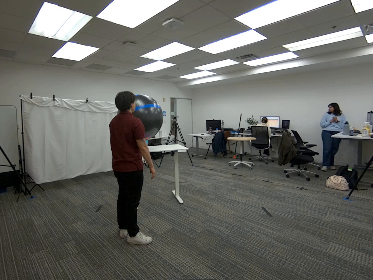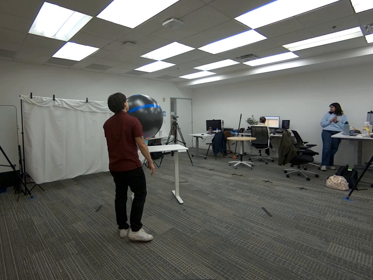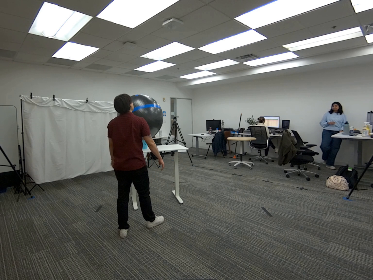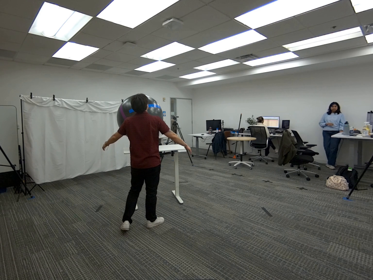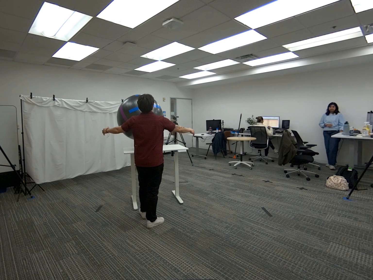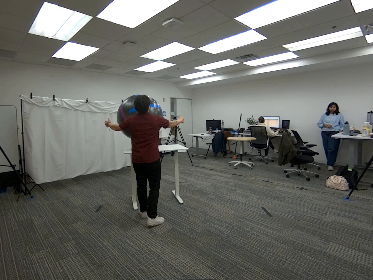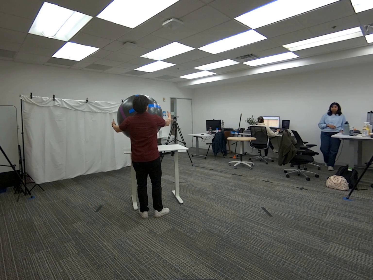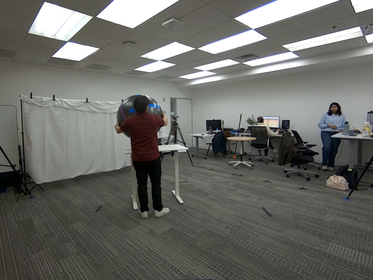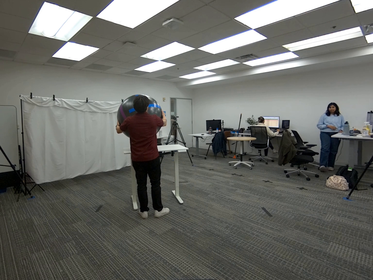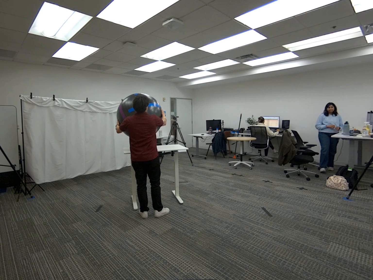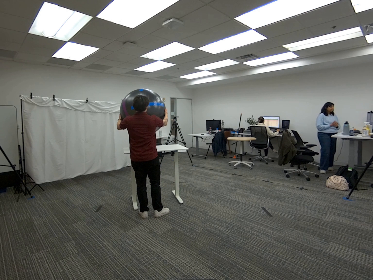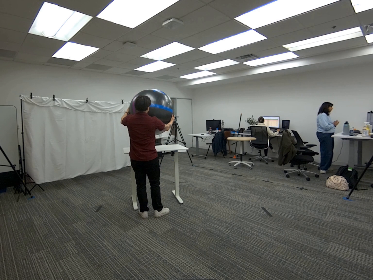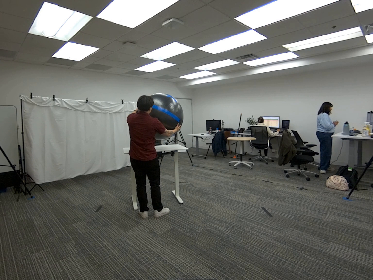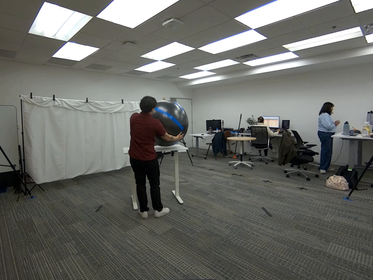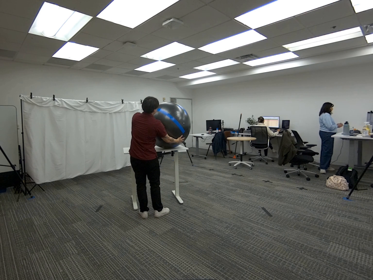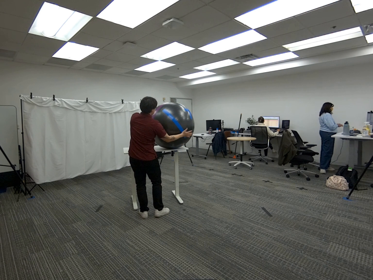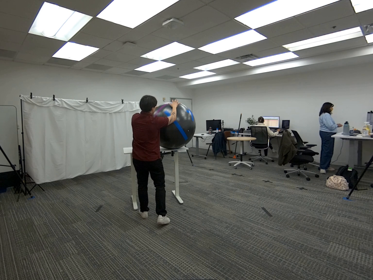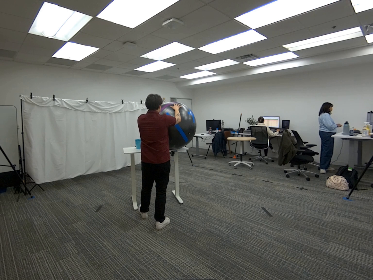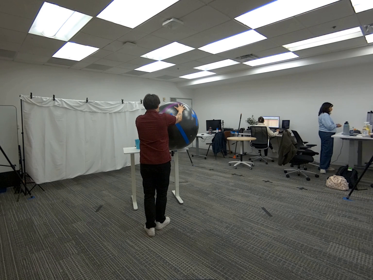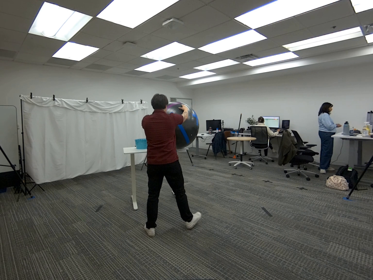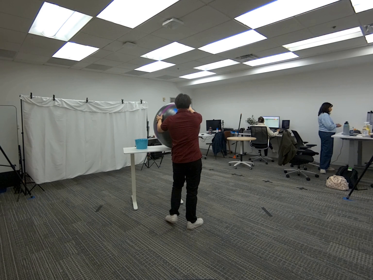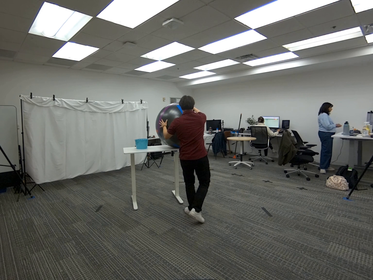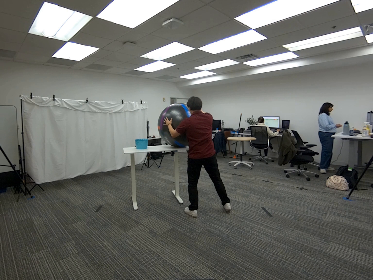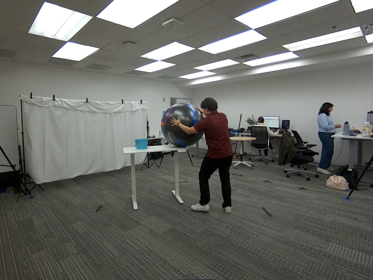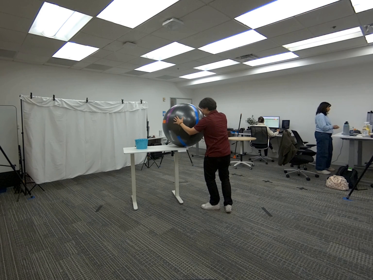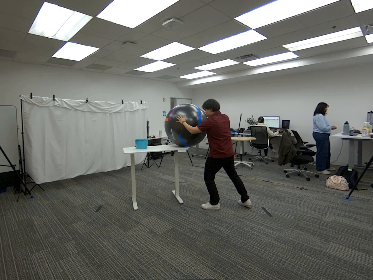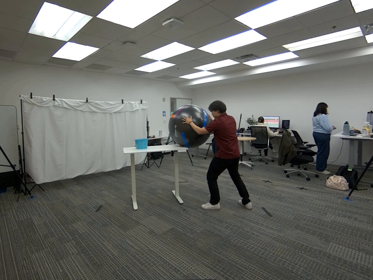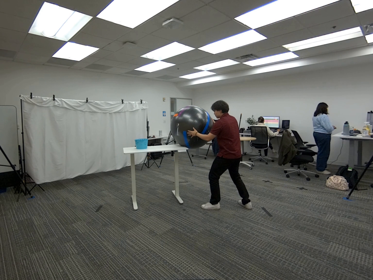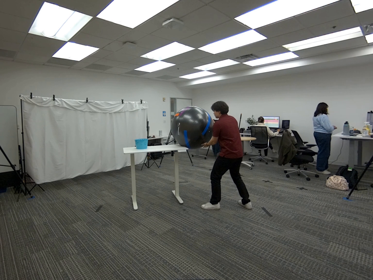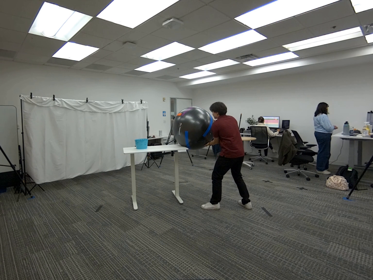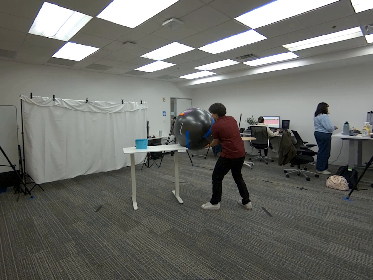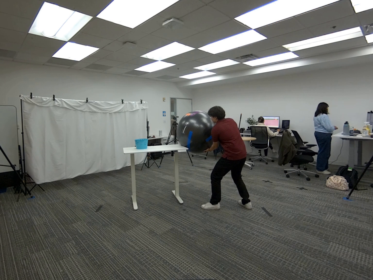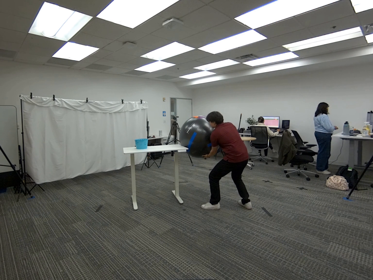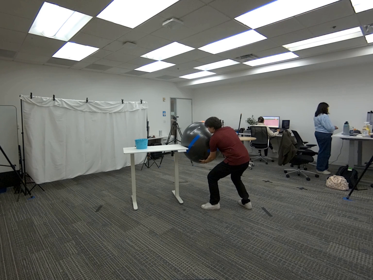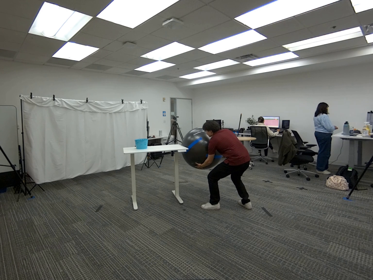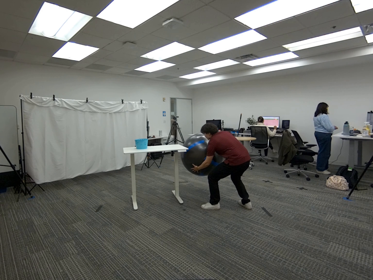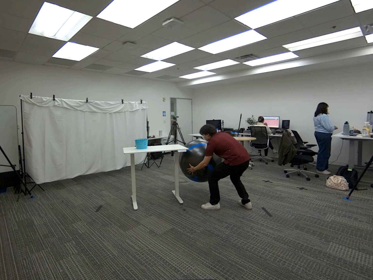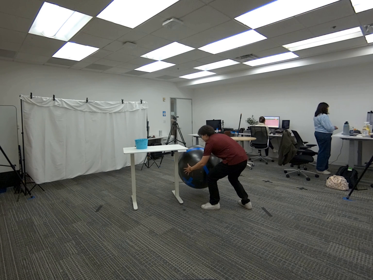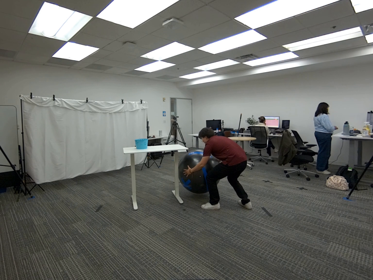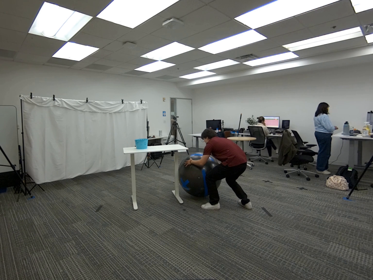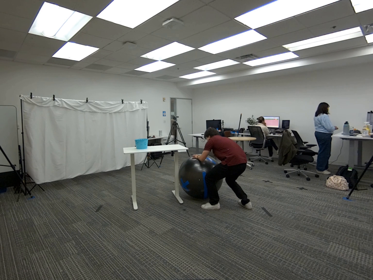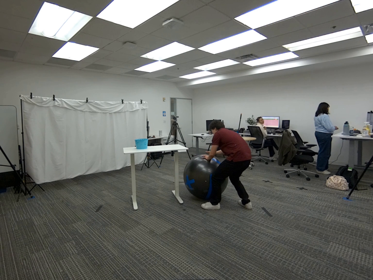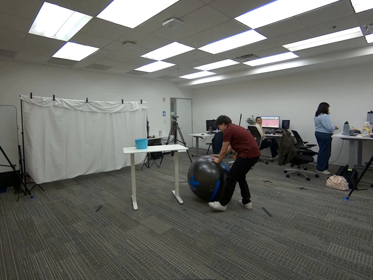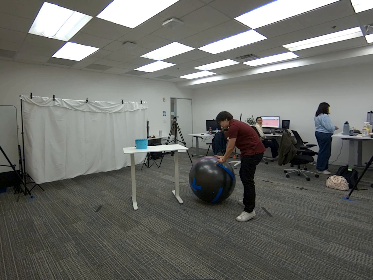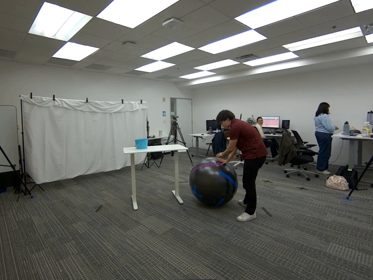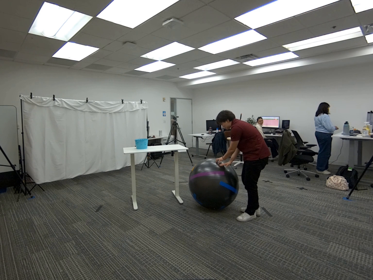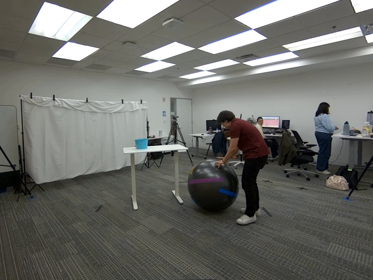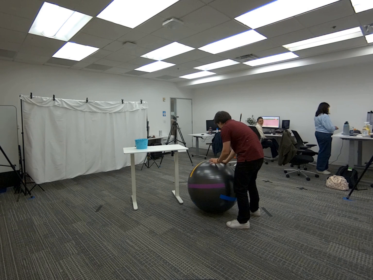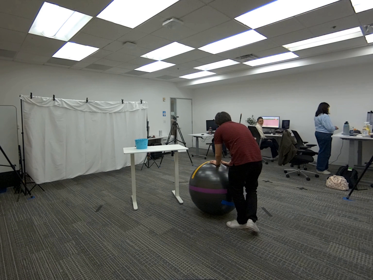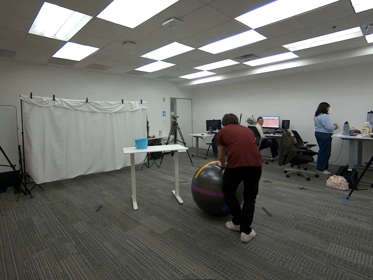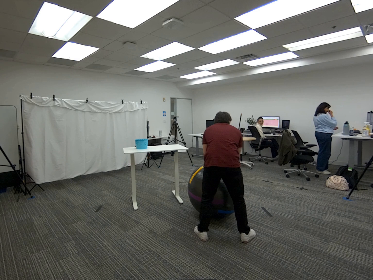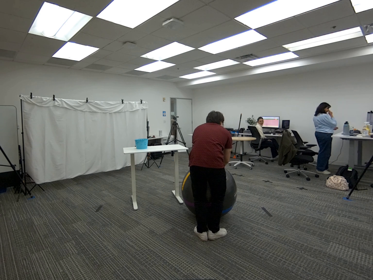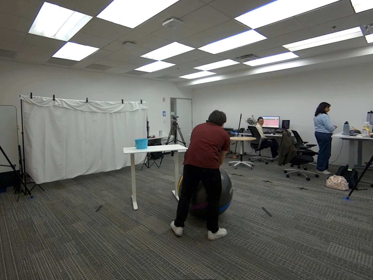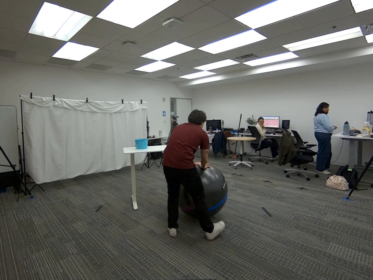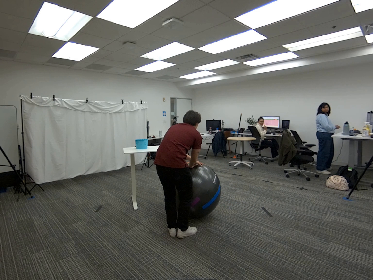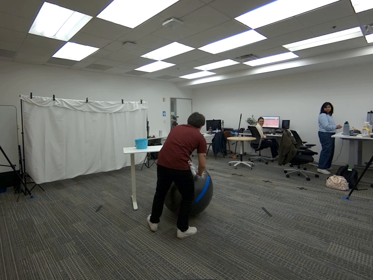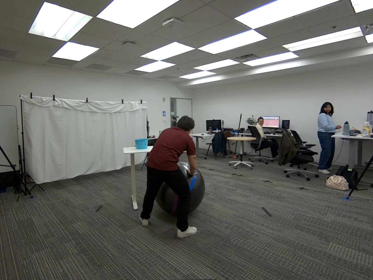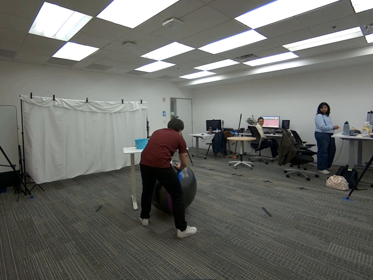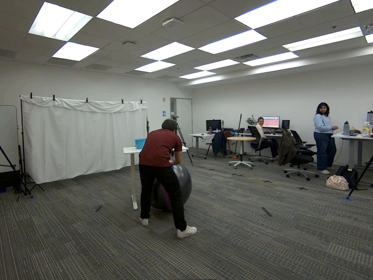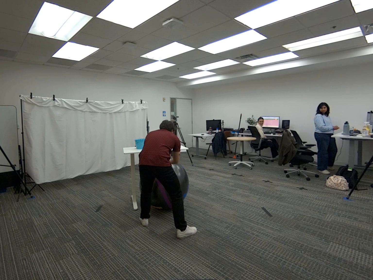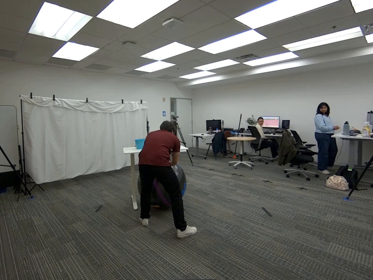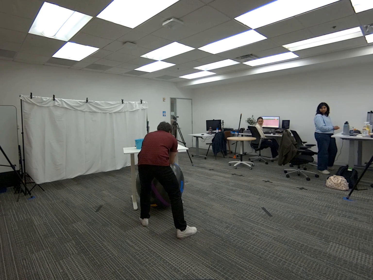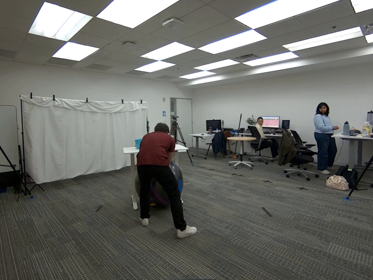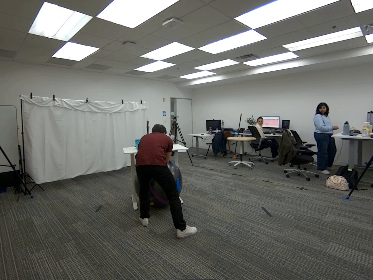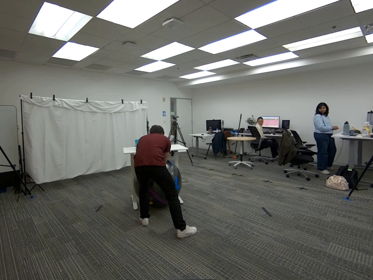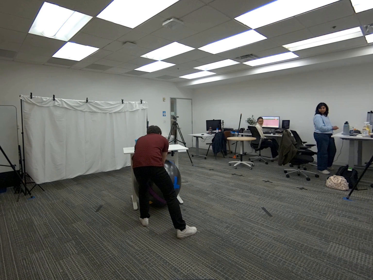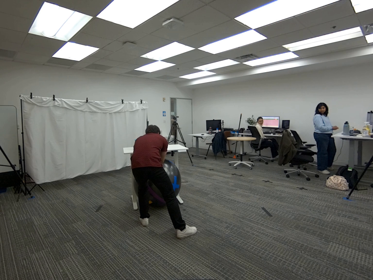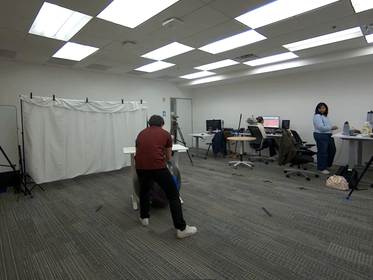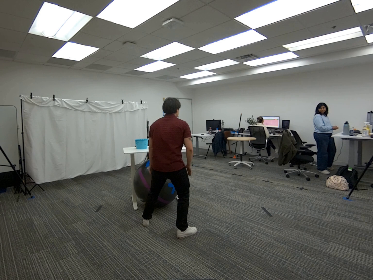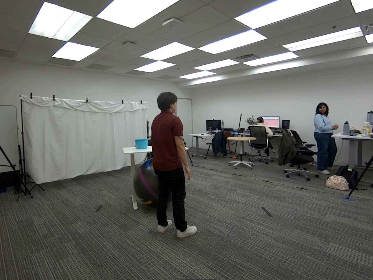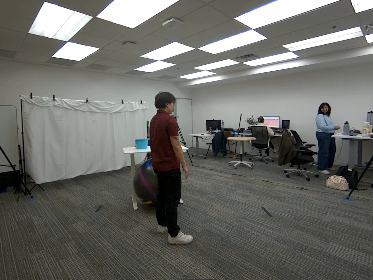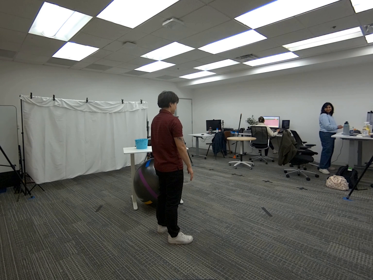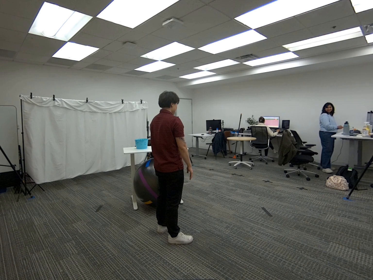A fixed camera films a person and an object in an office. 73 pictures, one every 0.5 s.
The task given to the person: Walk over to the yoga ball on the top of the white desk in the blue basket and hold onto the yoga ball with both hands and slowly roll the yoga ball under the desk while always keeping your hand on the yoga ball. Leave the yoga ball on the ground when complete.
